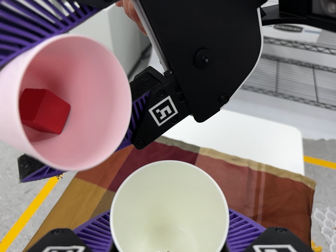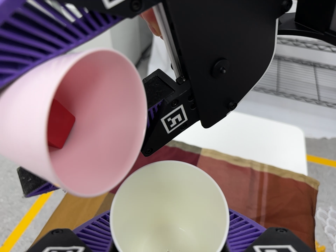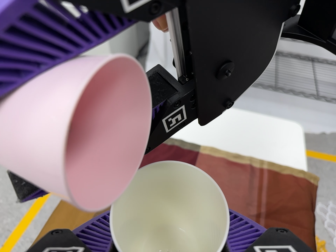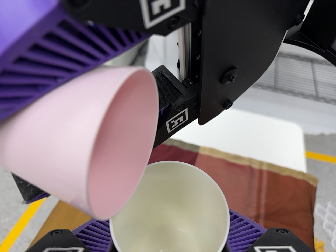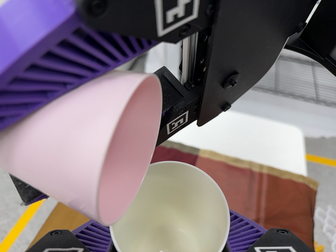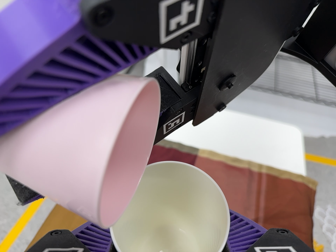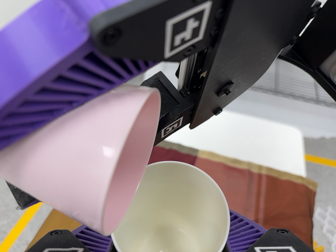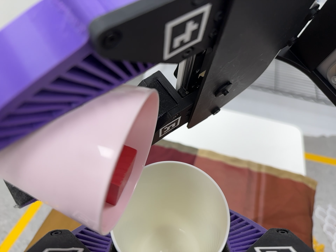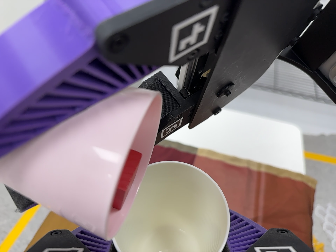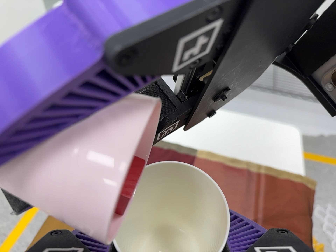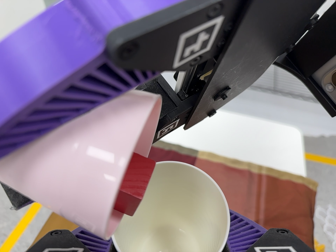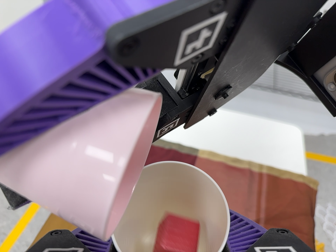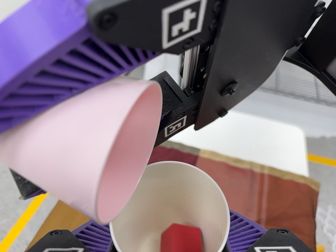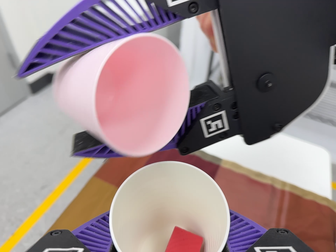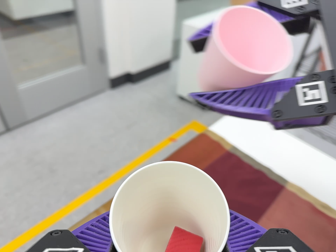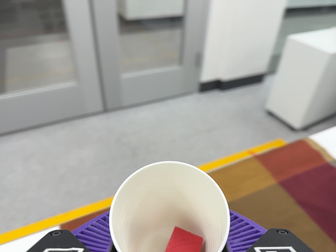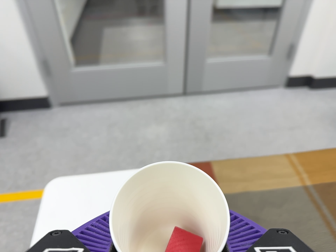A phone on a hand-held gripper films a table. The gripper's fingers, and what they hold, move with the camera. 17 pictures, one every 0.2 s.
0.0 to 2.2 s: The camera shifts only a little, or ends up much as it began.
2.2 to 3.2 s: The scene slides to the right, as the camera pans about 50 degrees to its left. It travels toward the bottom of its view and to its left, about 22 cm. It rolls about its line of sight by about 40 degrees, and the scene rotates clockwise.
The film runs forward here.
